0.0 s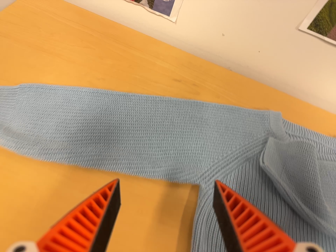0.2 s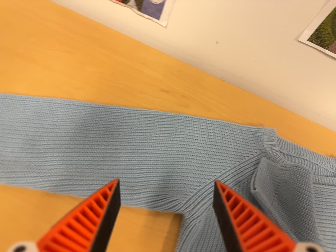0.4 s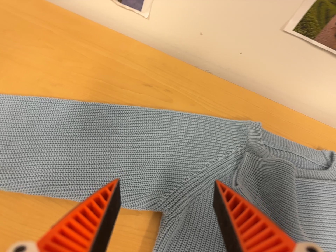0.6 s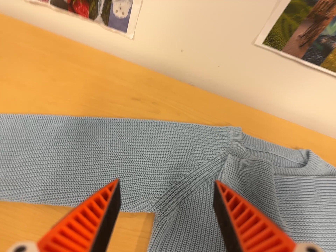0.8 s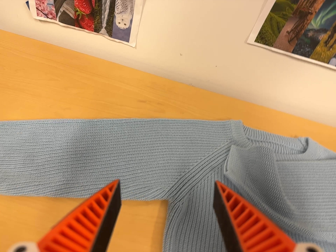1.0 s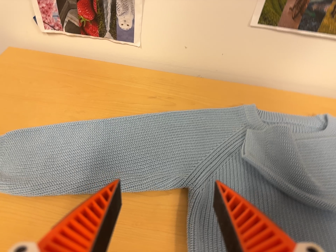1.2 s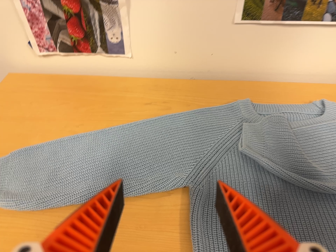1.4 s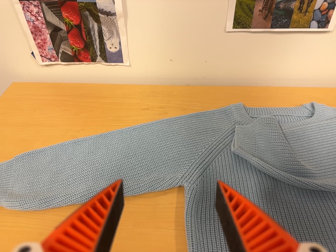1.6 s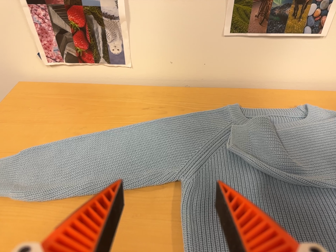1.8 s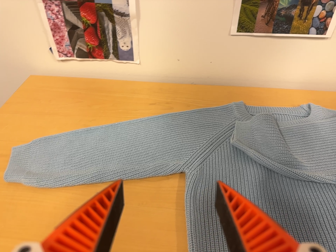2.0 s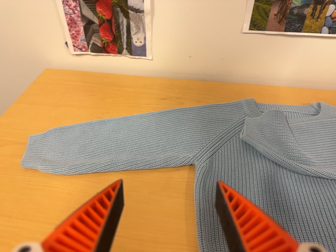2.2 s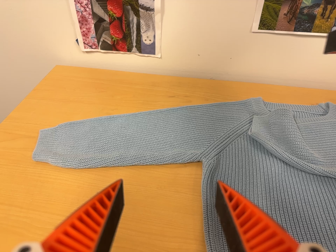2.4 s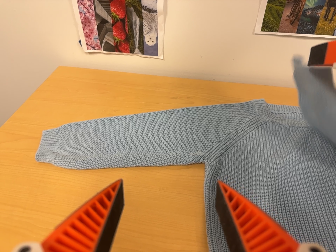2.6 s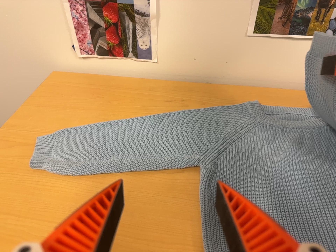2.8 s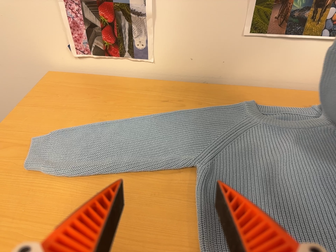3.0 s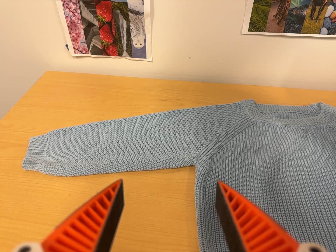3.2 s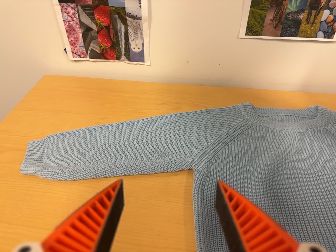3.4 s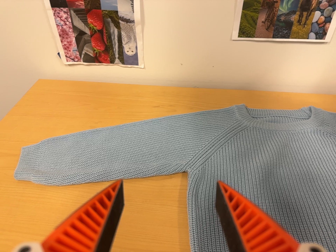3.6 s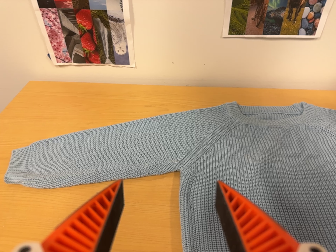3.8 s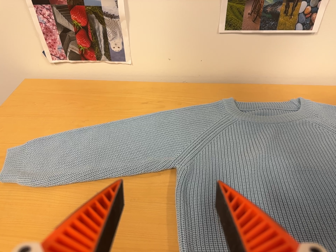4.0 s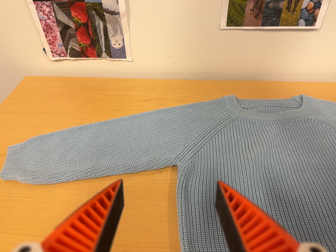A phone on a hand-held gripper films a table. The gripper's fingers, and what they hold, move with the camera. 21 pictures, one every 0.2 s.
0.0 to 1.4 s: The camera travels to its right, backward and toward the bottom of its view, about 12 cm. Its aim tips toward the top of its view by about 10 degrees. It rolls about its line of sight by about 20 degrees, and the scene rotates counterclockwise.
1.4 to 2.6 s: The camera travels backward, about 6 cm, so what stands in front gets smaller.
2.6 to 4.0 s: The camera shifts only a little, or ends up much as it began.
The film runs backward here.
